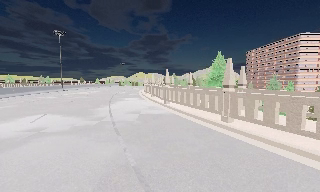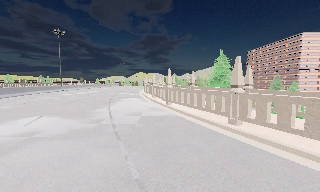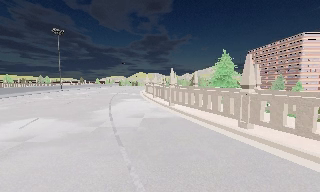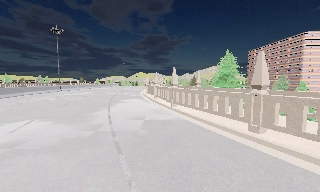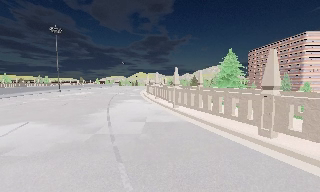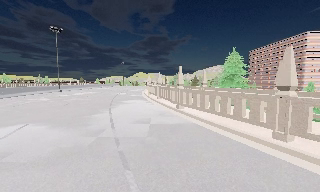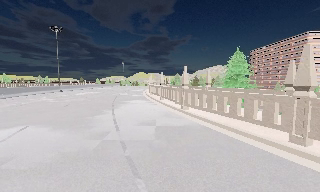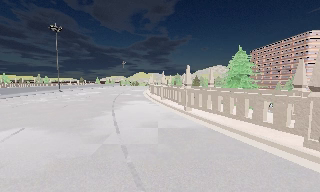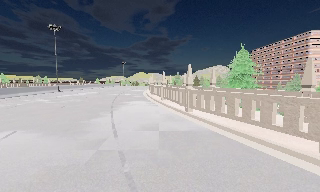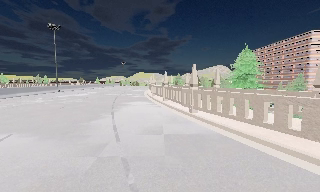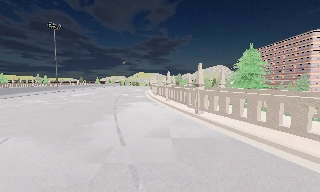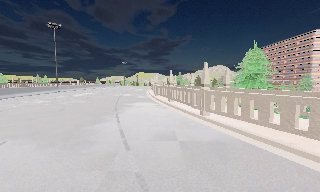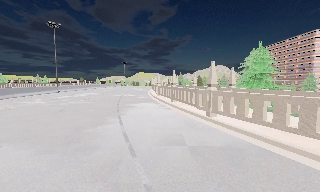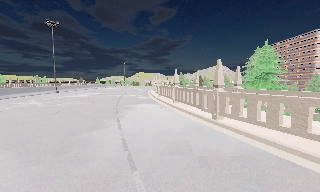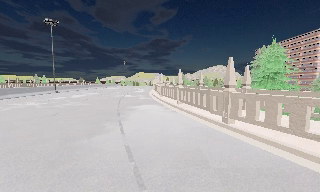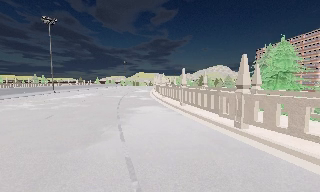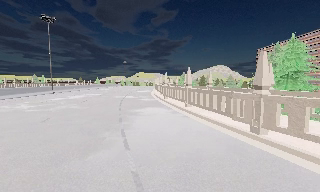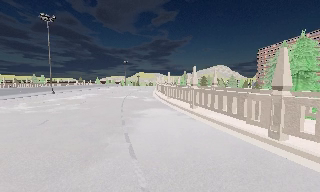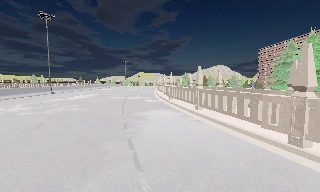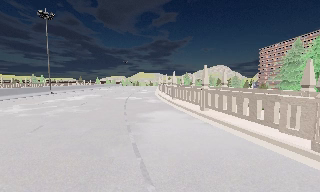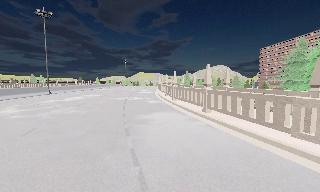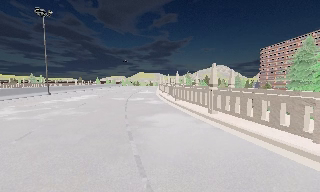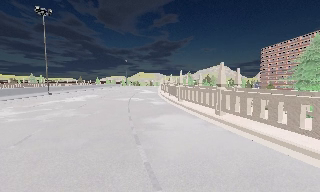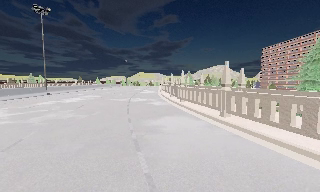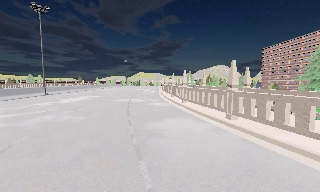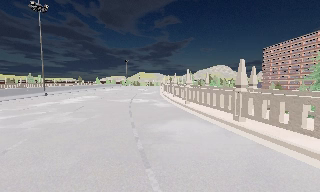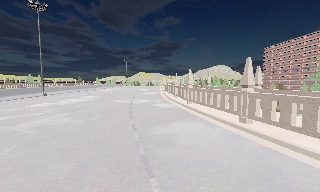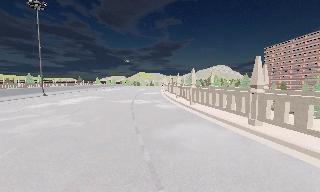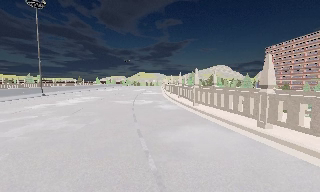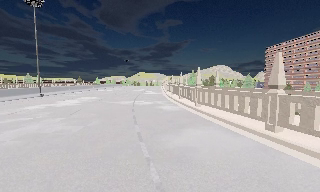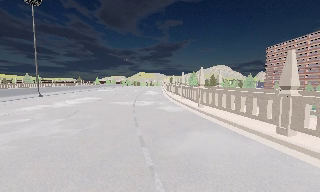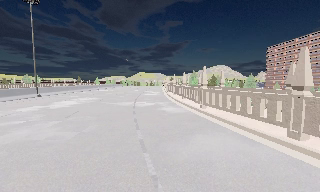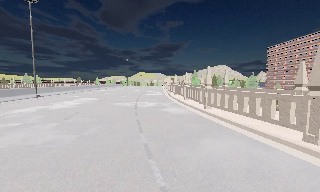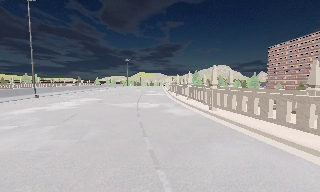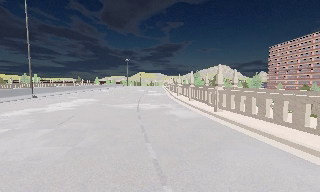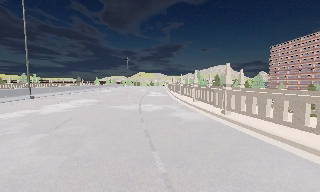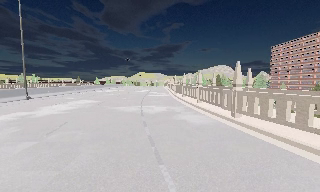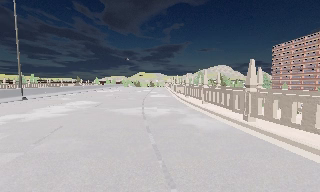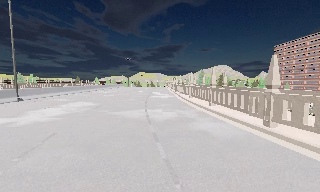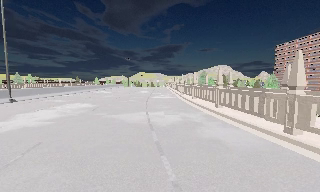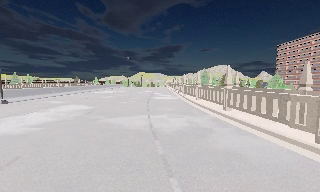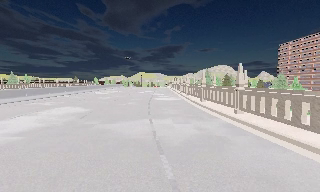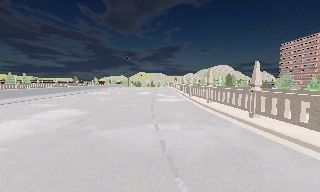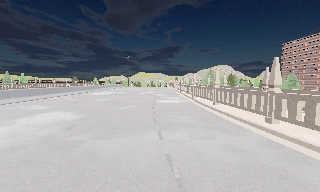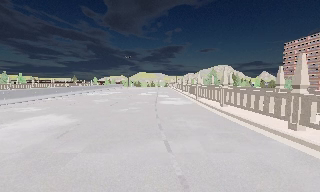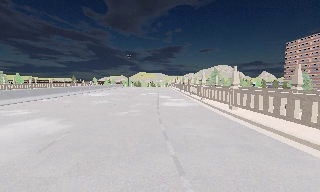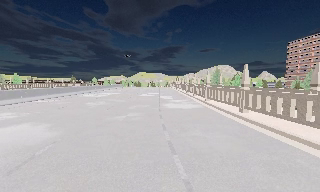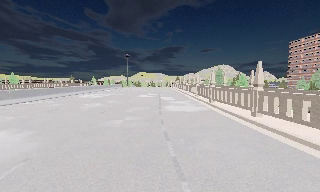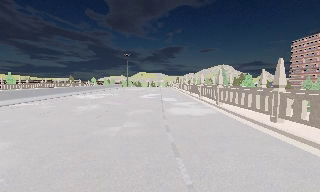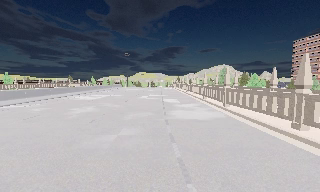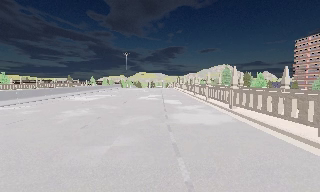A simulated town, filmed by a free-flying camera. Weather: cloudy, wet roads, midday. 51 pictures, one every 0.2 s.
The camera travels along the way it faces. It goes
forward.
0.0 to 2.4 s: The camera travels forward and to its left, about 5 m, so what stands in front looms larger.
2.4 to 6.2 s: The camera travels forward, about 9 m, so what stands in front looms larger. It loses speed.
6.2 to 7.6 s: The camera travels forward, about 4.5 m, so what stands in front looms larger. It gains speed.
7.6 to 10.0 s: The camera travels forward, about 12 m, so what stands in front looms larger.
The film runs forward here.
